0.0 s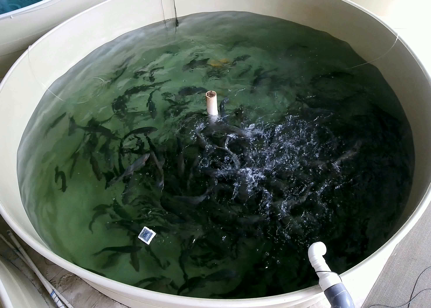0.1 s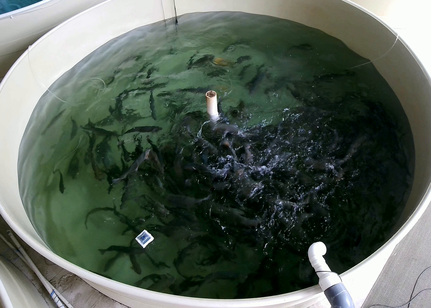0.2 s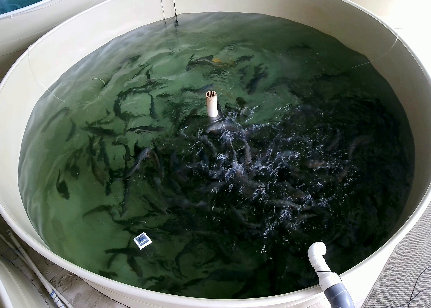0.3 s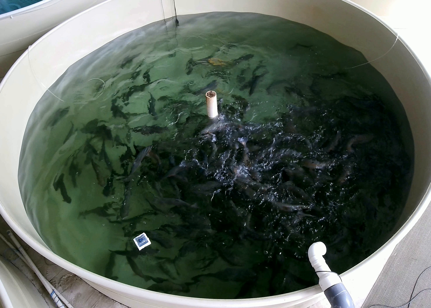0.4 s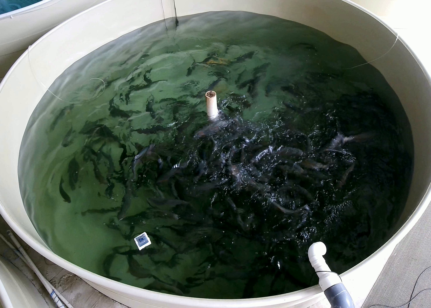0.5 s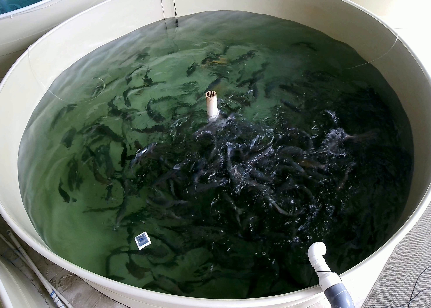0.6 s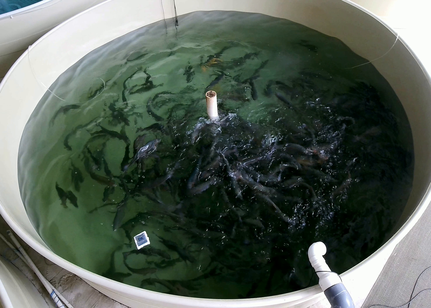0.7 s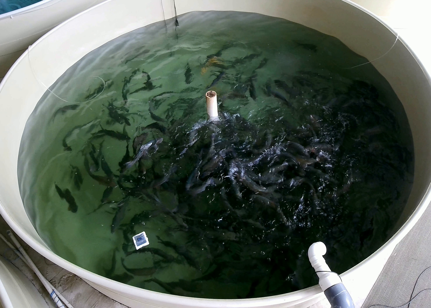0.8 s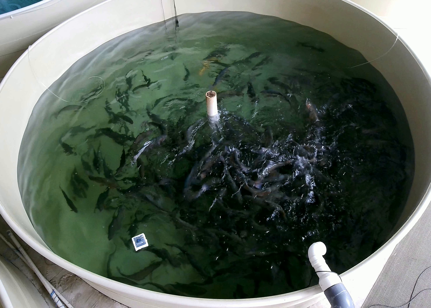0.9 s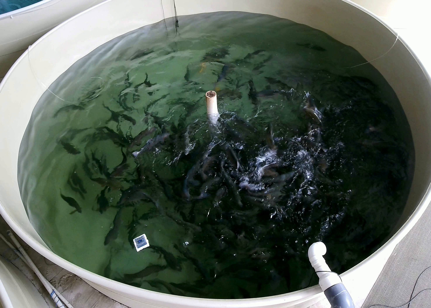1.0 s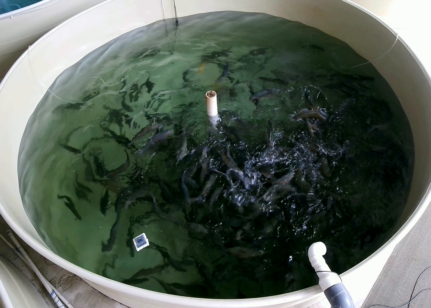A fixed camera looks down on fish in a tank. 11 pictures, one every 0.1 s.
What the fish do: Strong feeding.
